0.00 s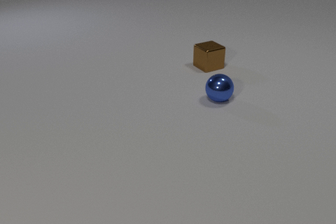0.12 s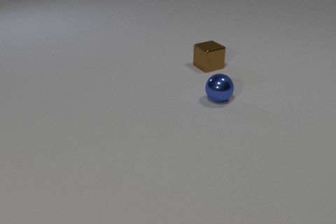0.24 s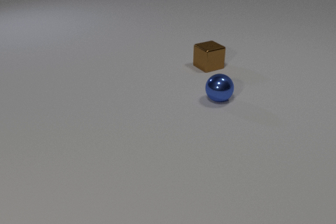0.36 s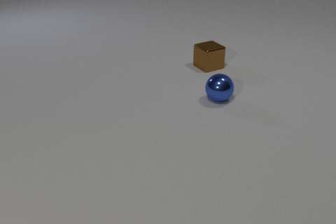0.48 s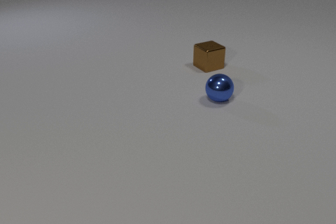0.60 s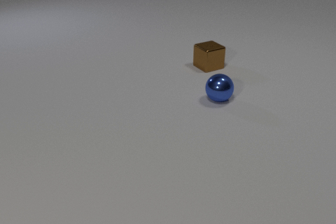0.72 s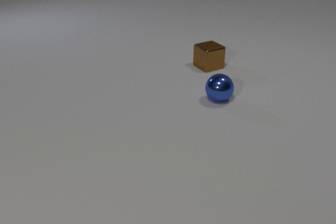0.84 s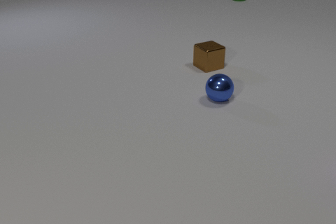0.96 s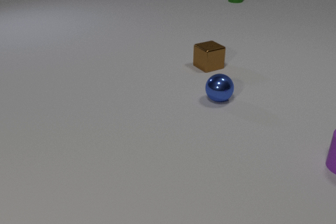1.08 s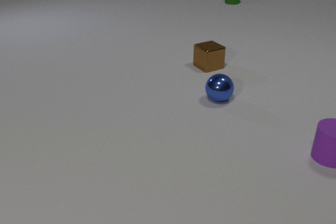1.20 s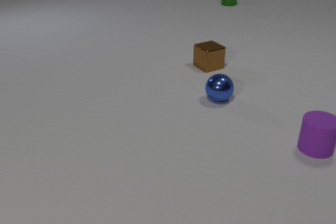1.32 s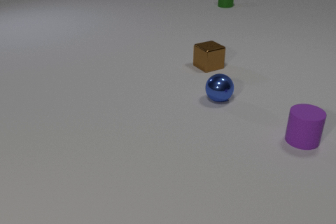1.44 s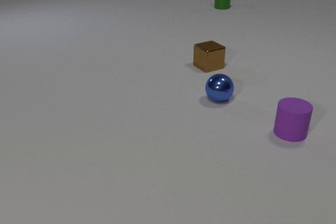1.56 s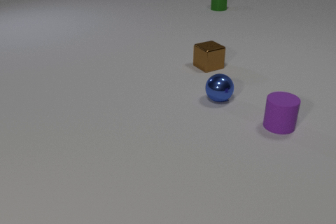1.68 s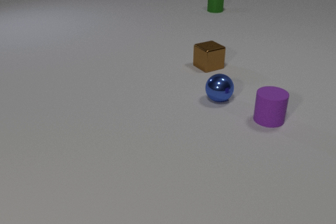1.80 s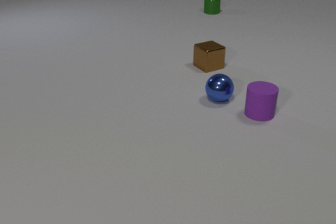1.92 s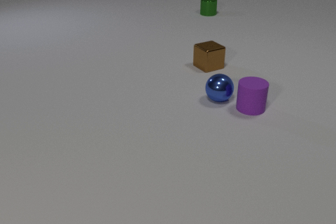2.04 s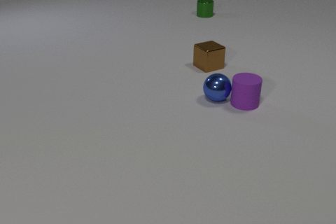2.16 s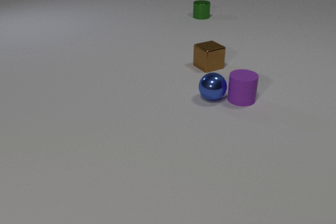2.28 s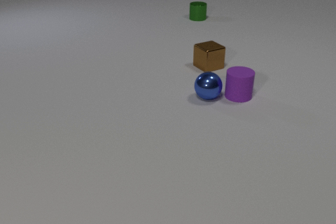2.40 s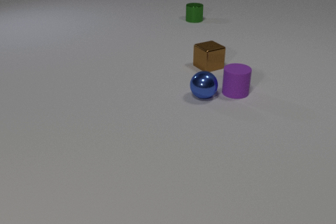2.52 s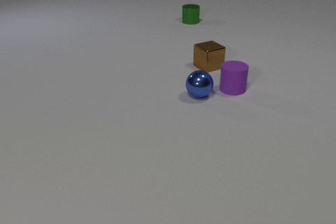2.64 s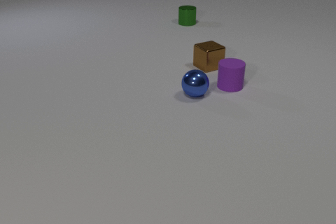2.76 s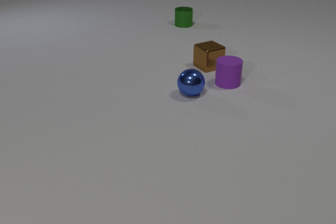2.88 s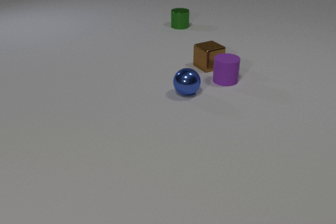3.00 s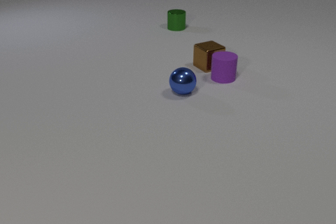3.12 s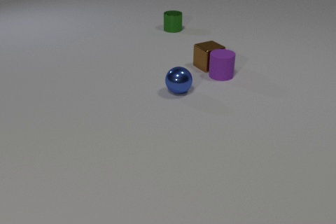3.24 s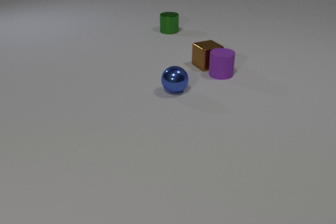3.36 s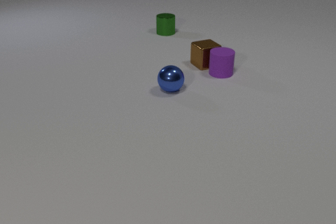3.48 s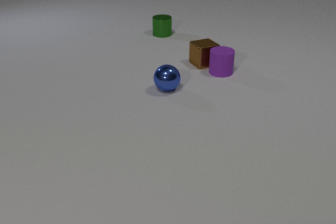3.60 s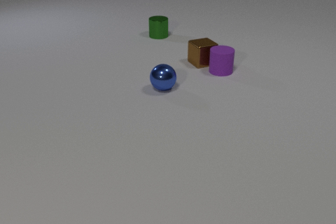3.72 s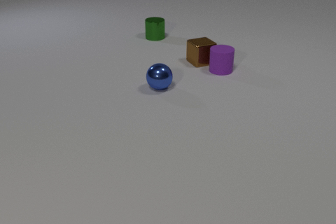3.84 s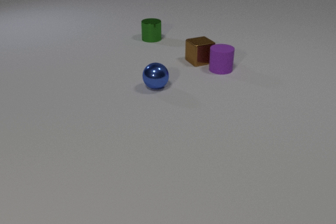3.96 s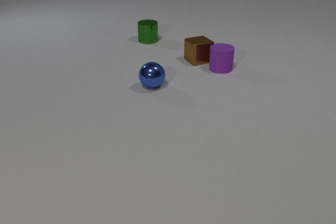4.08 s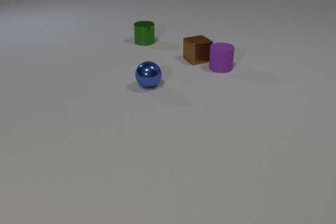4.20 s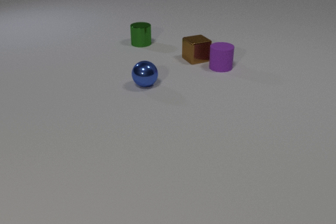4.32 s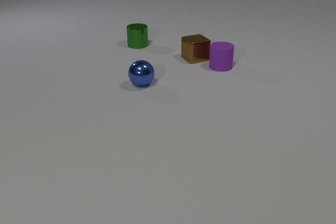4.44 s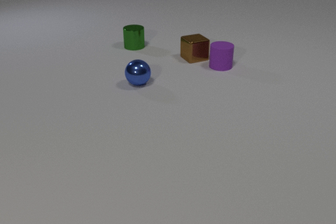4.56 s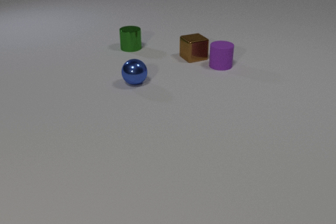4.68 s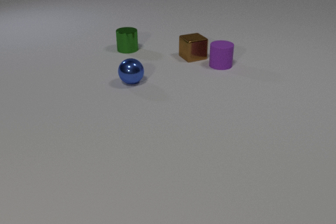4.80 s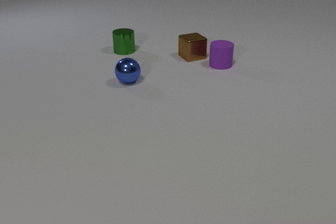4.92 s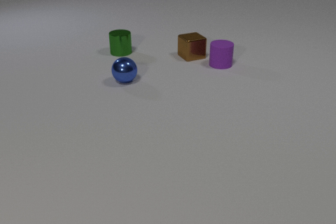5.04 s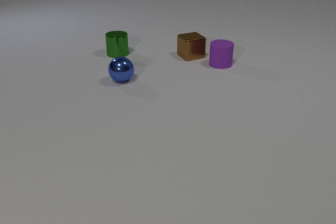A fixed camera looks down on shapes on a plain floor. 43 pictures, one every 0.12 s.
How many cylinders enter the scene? 2.
What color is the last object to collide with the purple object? brown.
What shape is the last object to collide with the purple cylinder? cube.
0.00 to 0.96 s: The purple rubber cylinder comes in at the right edge. The green metal cylinder comes in at the top edge, slides toward the camera and to the left.
0.96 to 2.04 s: The purple rubber cylinder slides to the left and away from the camera. The green metal cylinder slides toward the camera and to the left. The purple rubber cylinder and the blue metal sphere collide.
2.04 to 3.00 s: The purple rubber cylinder slides away from the camera and to the left. The blue metal sphere rolls to the left. The green metal cylinder slides toward the camera and to the left.
3.00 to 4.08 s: The purple rubber cylinder slides away from the camera. The blue metal sphere rolls to the left and away from the camera. The brown metal cube slides away from the camera and to the left. The green metal cylinder slides toward the camera and to the left. The purple rubber cylinder and the brown metal cube collide.
4.08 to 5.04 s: The purple rubber cylinder slides away from the camera. The blue metal sphere rolls to the left and away from the camera. The brown metal cube slides away from the camera and to the left. The green metal cylinder slides toward the camera and to the left.
